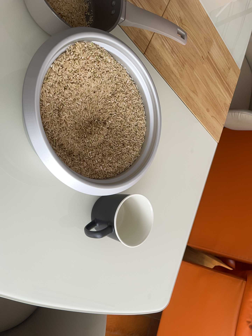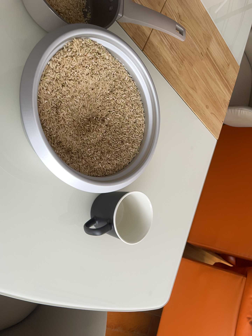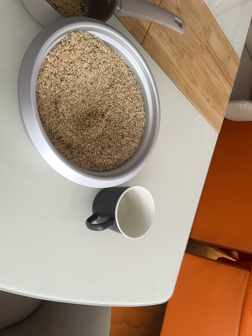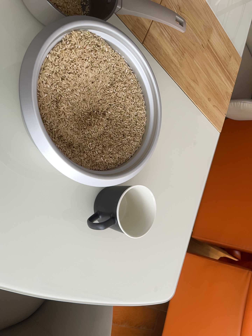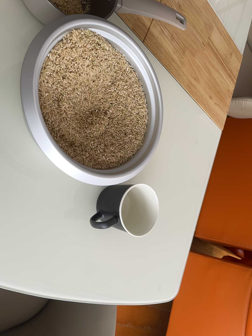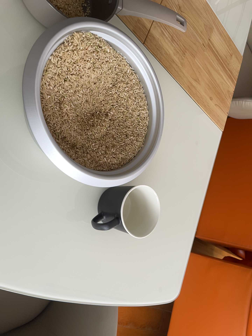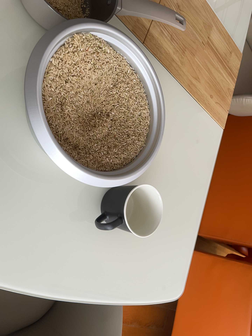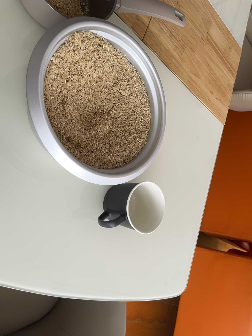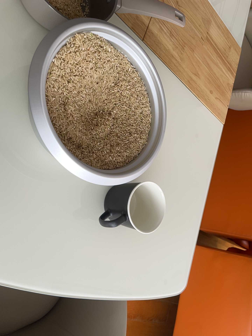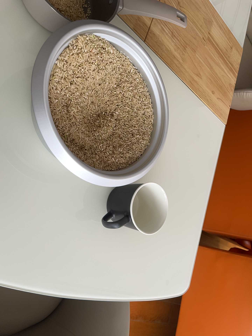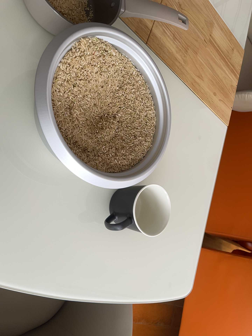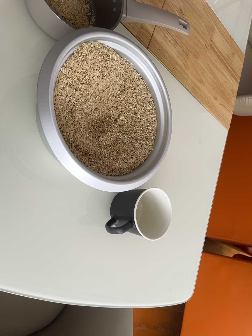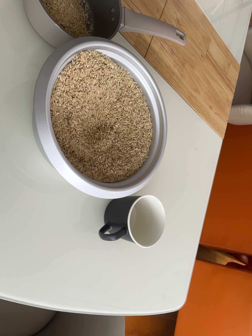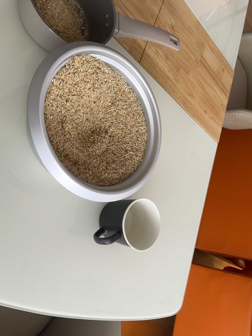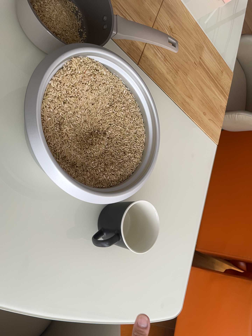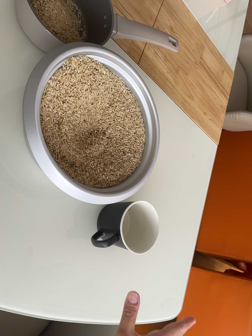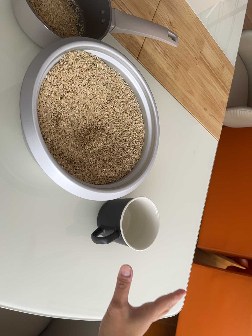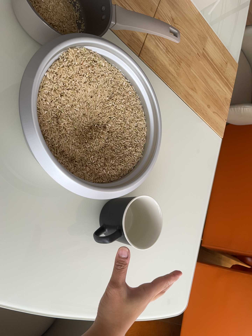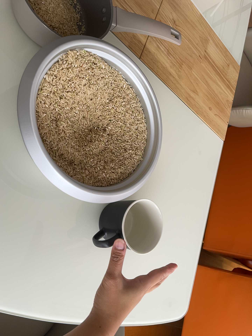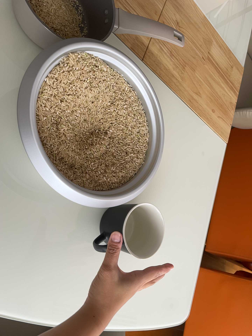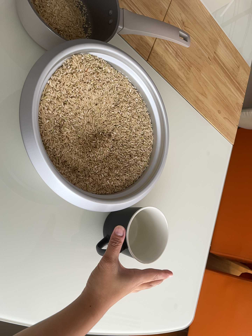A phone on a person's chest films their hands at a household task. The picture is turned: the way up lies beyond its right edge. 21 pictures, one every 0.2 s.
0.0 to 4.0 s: The camera shifts only a little, or ends up much as it began.
The film runs forward here.
